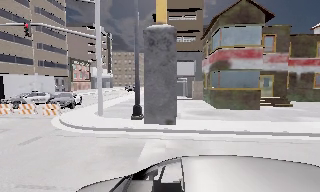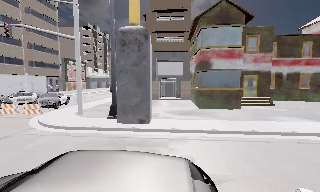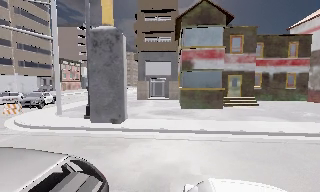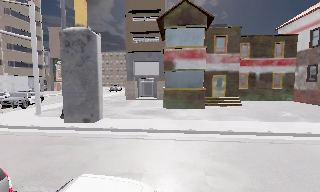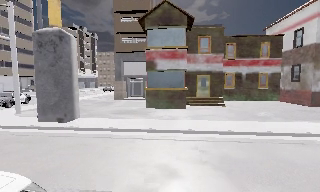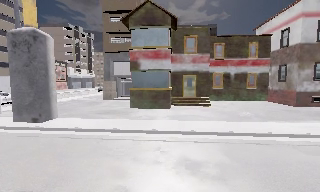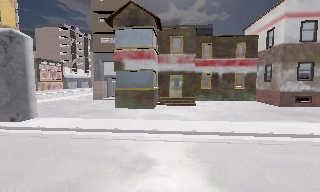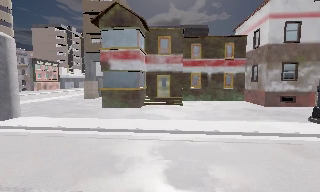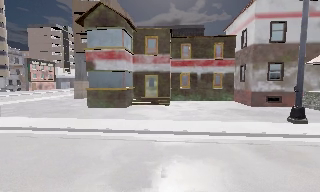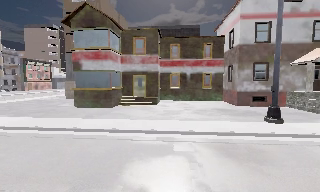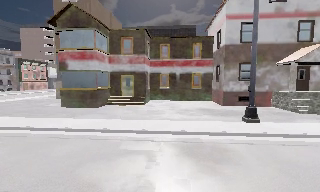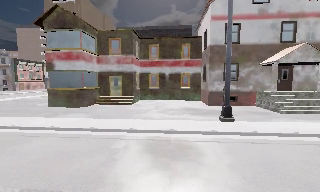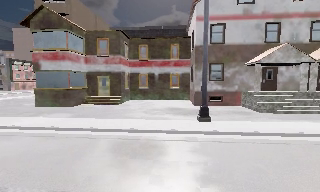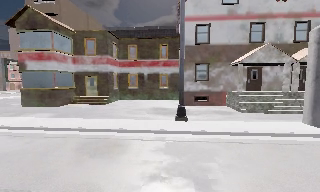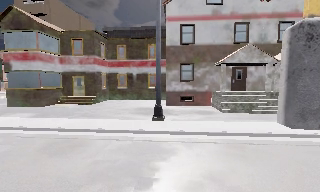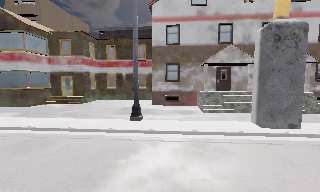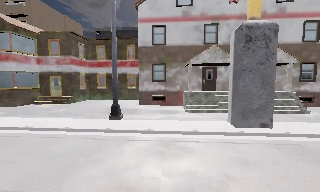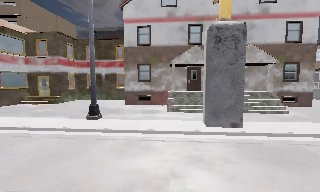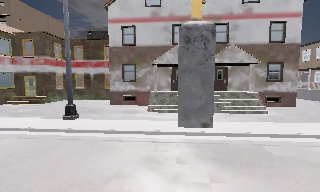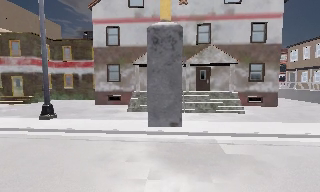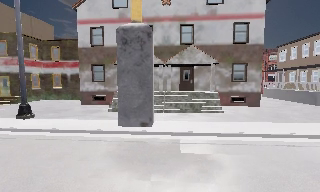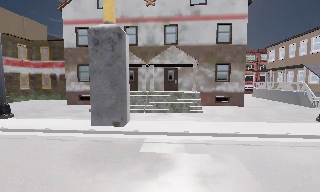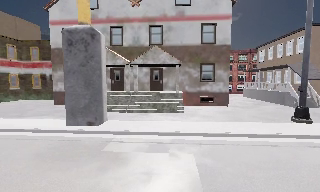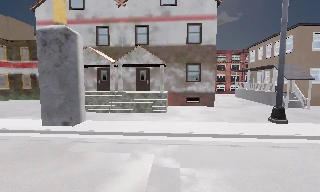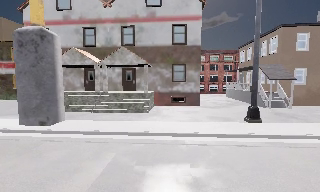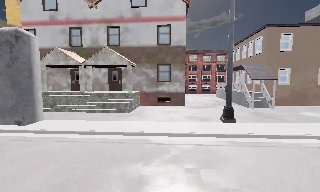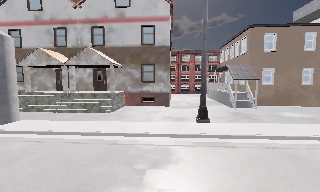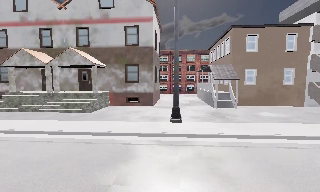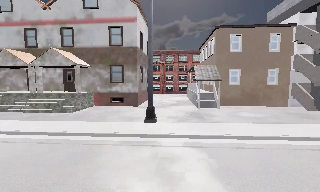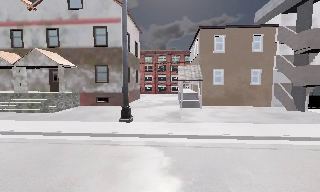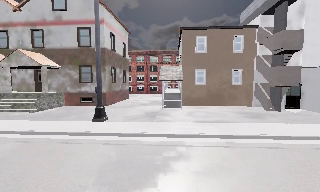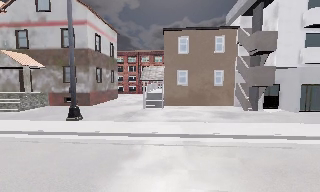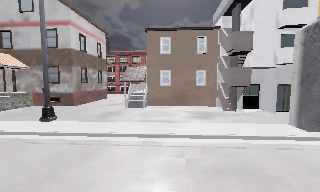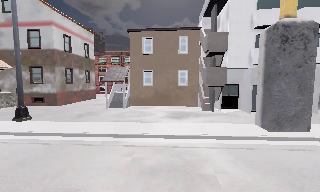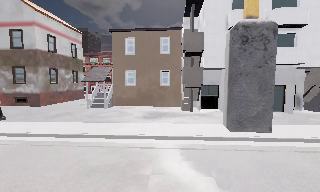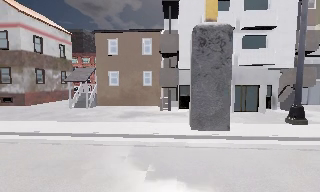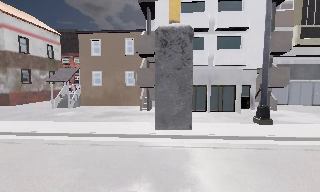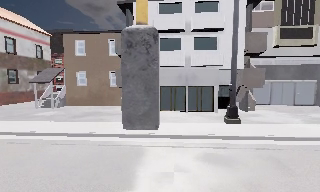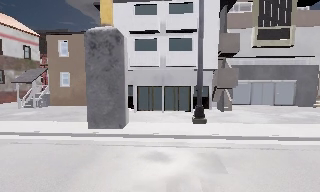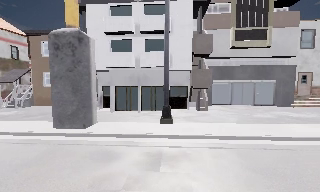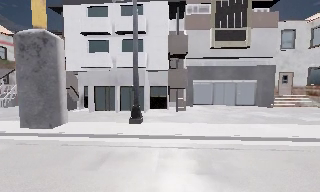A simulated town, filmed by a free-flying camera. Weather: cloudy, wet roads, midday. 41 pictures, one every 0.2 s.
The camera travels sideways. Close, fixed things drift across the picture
to the left.
0.0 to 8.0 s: The camera travels to its right, about 60 m, so close, fixed things drift to the left.
The film runs backward here.
